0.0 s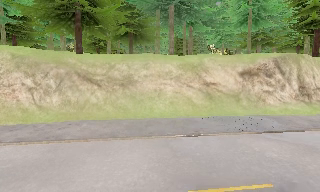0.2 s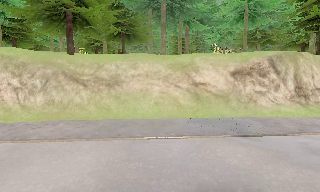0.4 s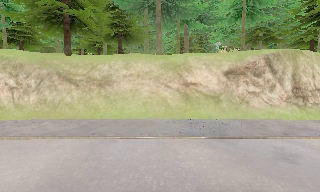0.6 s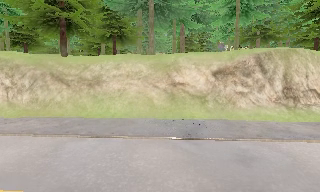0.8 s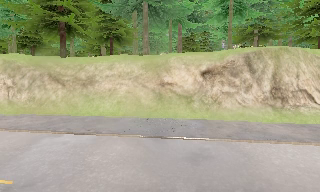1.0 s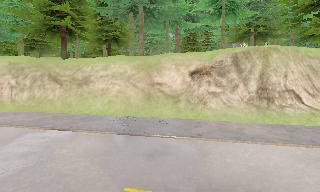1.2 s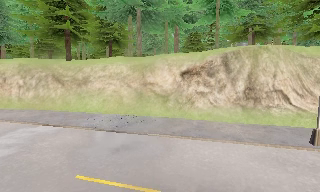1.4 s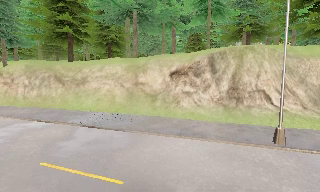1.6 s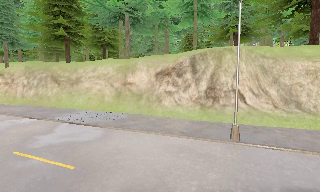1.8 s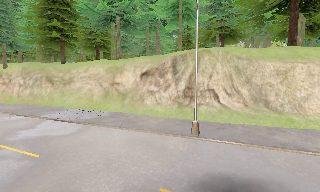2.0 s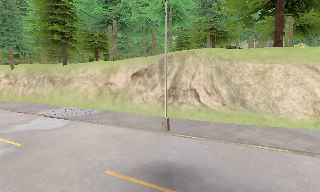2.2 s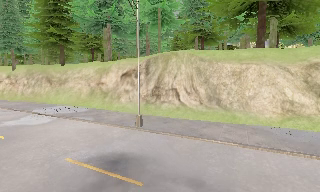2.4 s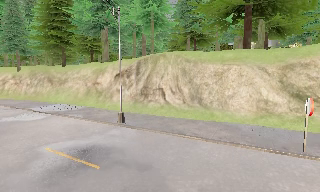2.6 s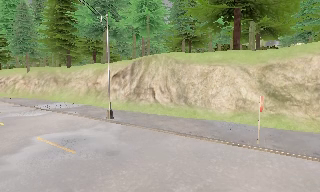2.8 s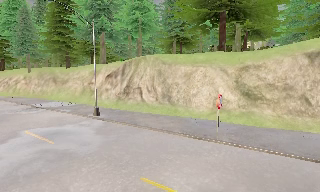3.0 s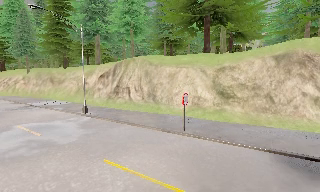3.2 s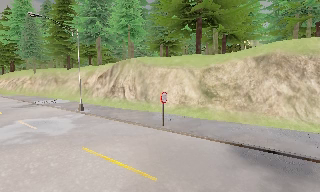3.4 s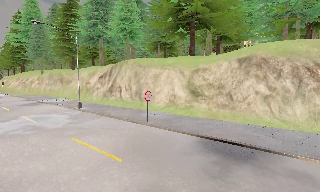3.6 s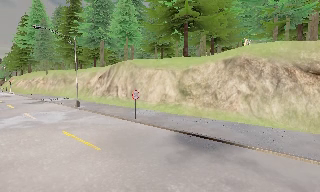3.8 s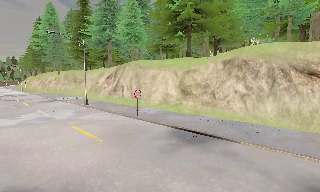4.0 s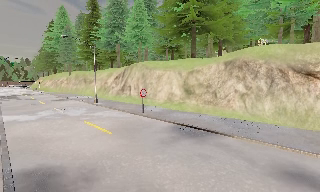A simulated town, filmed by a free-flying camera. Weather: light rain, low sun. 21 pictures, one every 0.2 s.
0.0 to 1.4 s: The camera pans to its left, which is counterclockwise from overhead, by about 25 degrees. It travels to its right, about 14 m, so close, fixed things drift to the left.
1.4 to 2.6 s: The camera pans to its left, which is counterclockwise from overhead, by about 10 degrees. It travels to its right and backward, about 12 m, so close, fixed things drift to the left.
2.6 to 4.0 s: The camera pans to its left, which is counterclockwise from overhead, by about 15 degrees. It travels to its right and backward, about 11 m, so close, fixed things drift to the left. It loses speed.
The film runs forward here.
